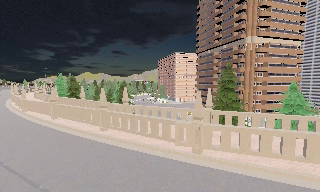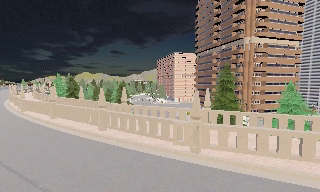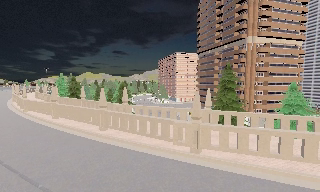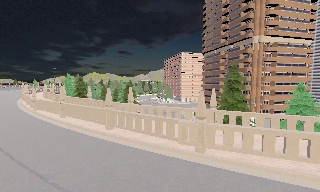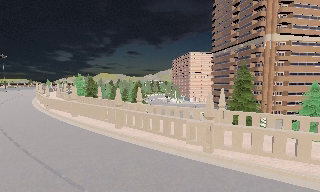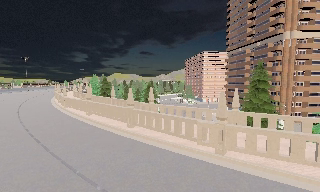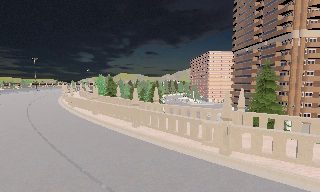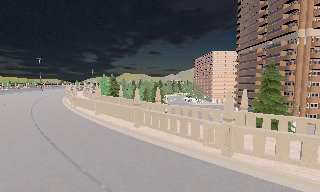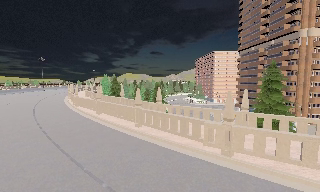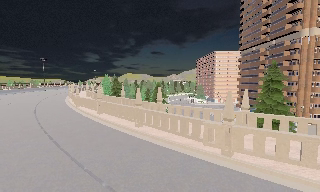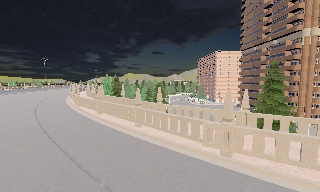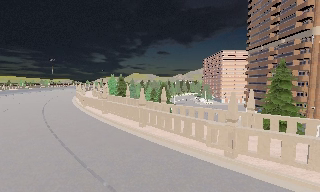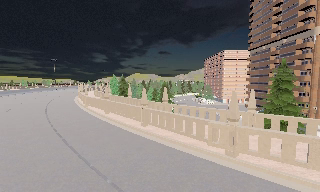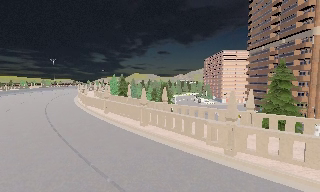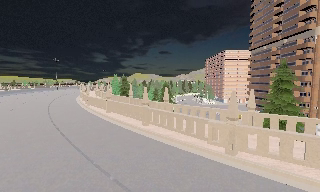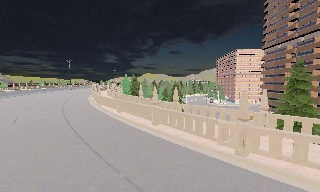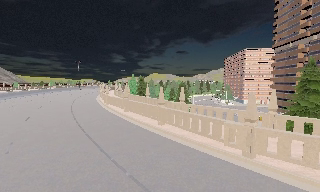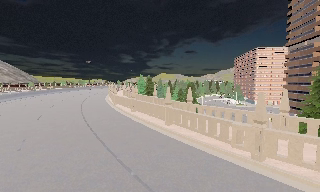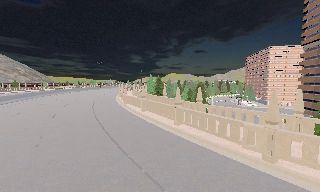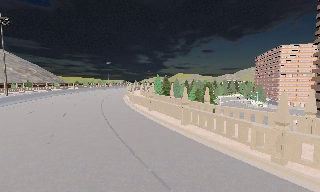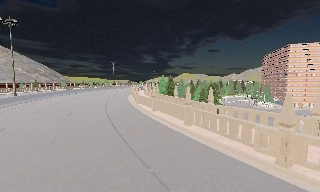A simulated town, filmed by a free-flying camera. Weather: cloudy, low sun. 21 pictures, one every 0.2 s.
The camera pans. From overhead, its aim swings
counterclockwise.
The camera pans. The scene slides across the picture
to the right.
0.0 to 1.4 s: The camera pans to its left, which is counterclockwise from overhead, by about 15 degrees.
1.4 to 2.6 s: The camera shifts only a little, or ends up much as it began.
2.6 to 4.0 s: The camera swings to its left by about 15 degrees, and the scene slides to the right.
The film runs backward here.
